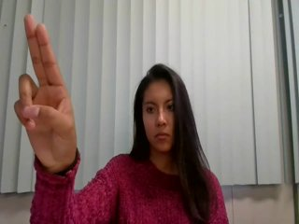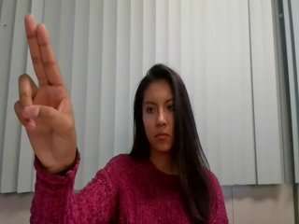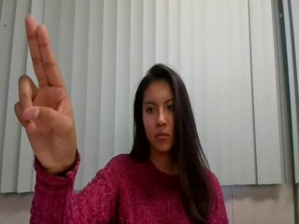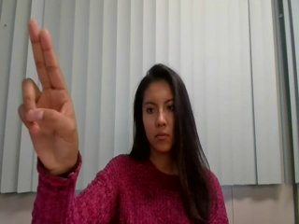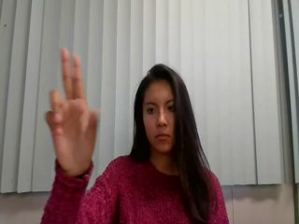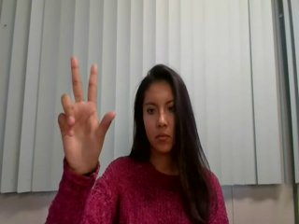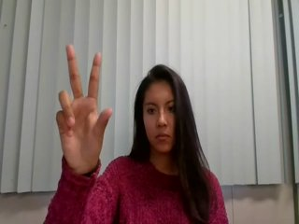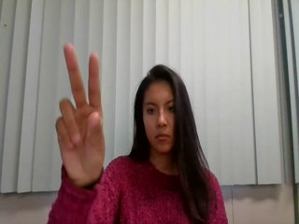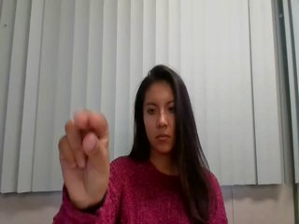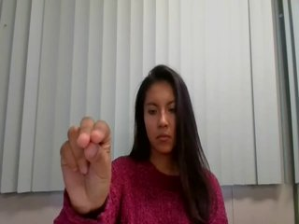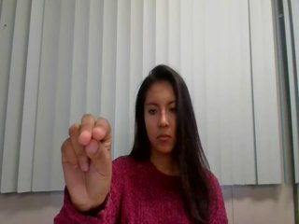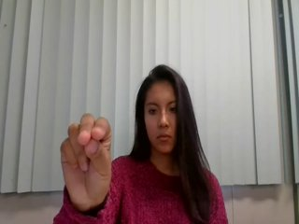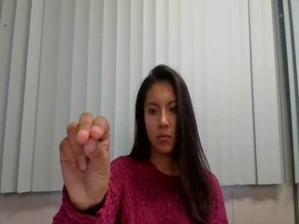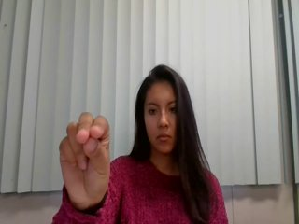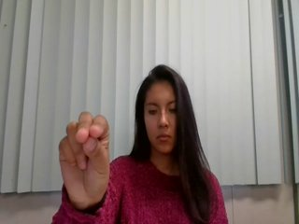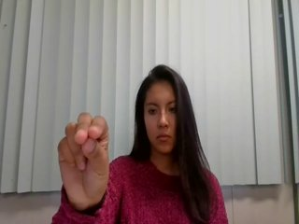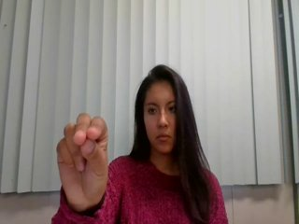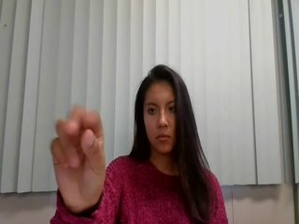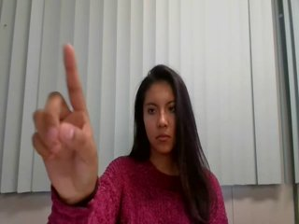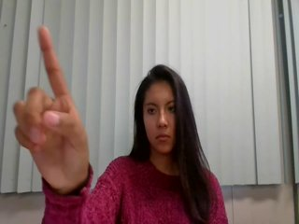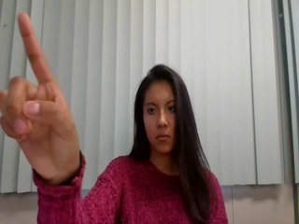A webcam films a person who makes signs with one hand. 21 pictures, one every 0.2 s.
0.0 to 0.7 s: Pointing with two fingers.
0.8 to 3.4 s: Zoom out.
3.5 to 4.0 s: Pointing with one finger.
